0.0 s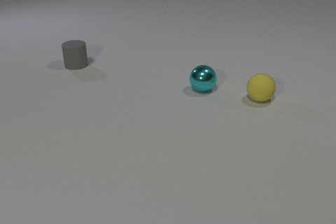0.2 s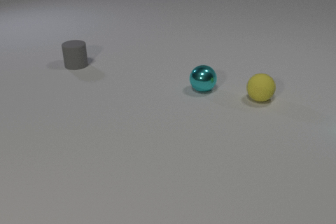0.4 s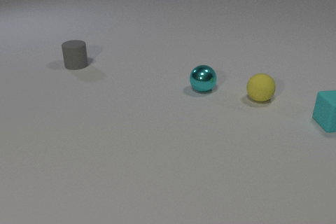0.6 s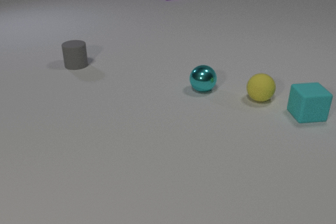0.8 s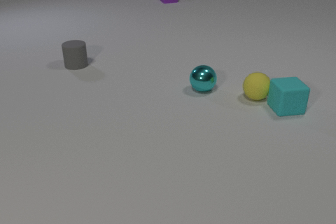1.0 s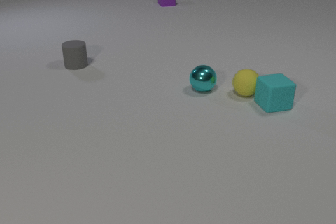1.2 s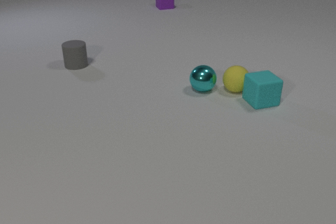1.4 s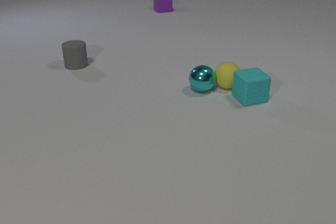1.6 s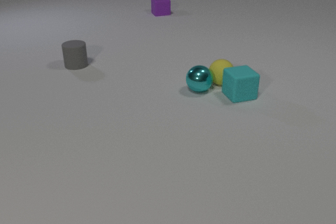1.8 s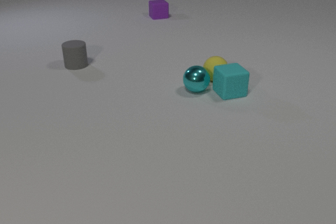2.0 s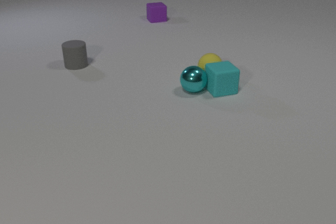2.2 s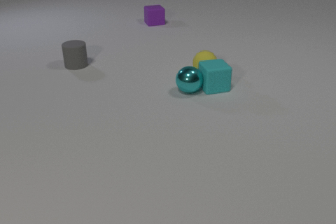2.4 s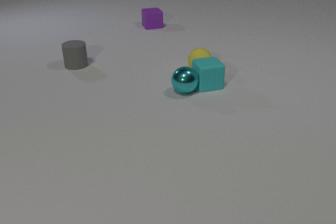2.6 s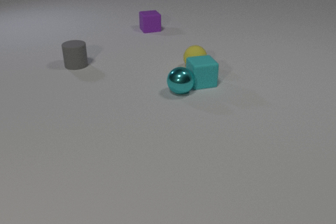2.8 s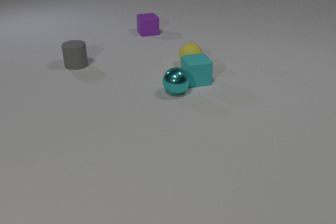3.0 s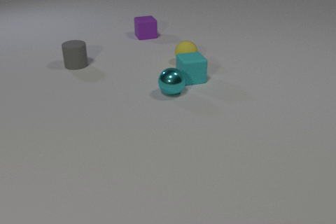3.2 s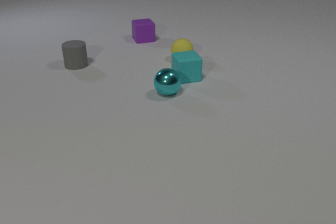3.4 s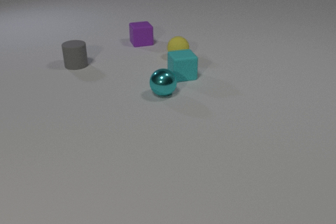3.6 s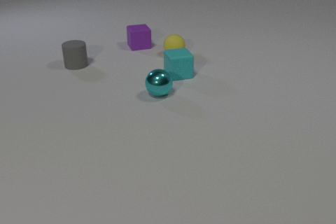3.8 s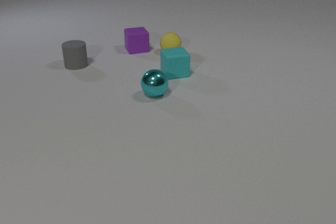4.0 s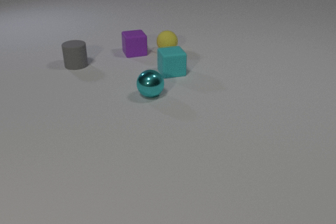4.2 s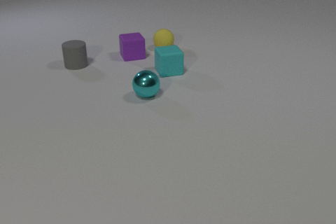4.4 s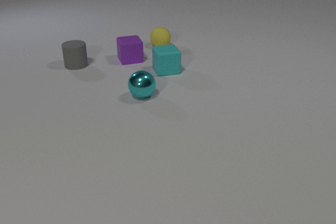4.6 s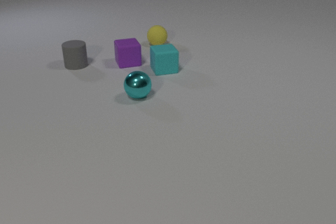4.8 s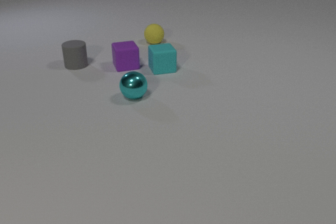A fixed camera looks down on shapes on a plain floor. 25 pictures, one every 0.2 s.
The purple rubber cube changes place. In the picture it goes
toward the camera.
The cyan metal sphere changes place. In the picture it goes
to the left.
0.0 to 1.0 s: The cyan rubber cube comes in at the right edge, slides to the left. The yellow rubber sphere rolls to the left and away from the camera. The purple rubber cube comes in at the top edge, slides toward the camera. The cyan rubber cube and the yellow rubber sphere collide.
1.0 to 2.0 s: The cyan rubber cube slides to the left and away from the camera. The yellow rubber sphere rolls to the left and away from the camera. The cyan metal sphere rolls to the left. The purple rubber cube slides toward the camera. The yellow rubber sphere and the cyan metal sphere collide. The cyan rubber cube and the cyan metal sphere collide.
2.0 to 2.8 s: The cyan rubber cube slides to the left and away from the camera. The yellow rubber sphere rolls away from the camera and to the left. The cyan metal sphere rolls to the left. The purple rubber cube slides toward the camera.
2.8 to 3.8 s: The cyan rubber cube slides to the left and away from the camera. The yellow rubber sphere rolls away from the camera and to the left. The cyan metal sphere rolls to the left. The purple rubber cube slides toward the camera.
3.8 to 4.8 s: The cyan rubber cube slides to the left and away from the camera. The yellow rubber sphere rolls away from the camera and to the left. The cyan metal sphere rolls to the left. The purple rubber cube slides toward the camera.
How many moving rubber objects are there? 3.
What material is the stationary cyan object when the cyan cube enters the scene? metal.
Are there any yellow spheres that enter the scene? no.
